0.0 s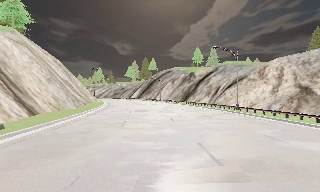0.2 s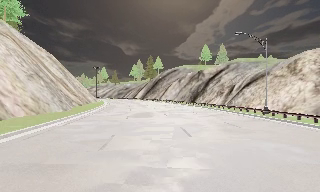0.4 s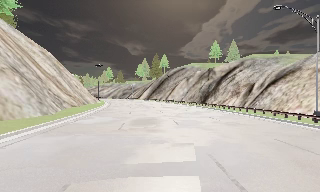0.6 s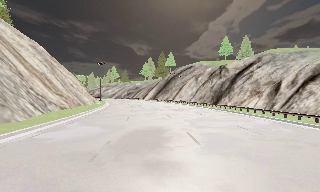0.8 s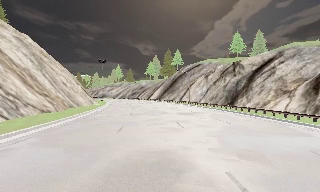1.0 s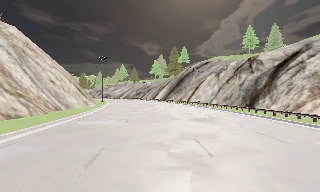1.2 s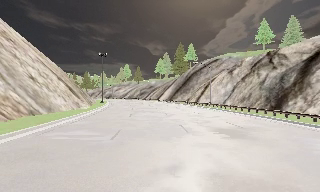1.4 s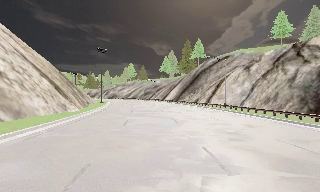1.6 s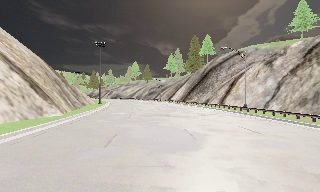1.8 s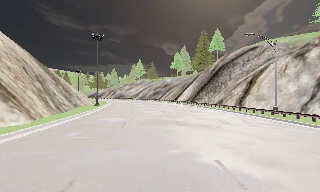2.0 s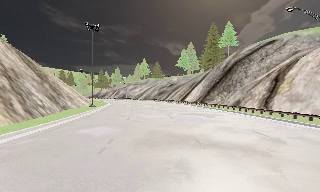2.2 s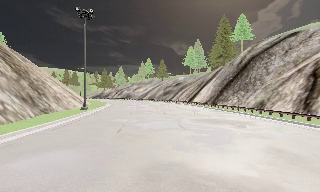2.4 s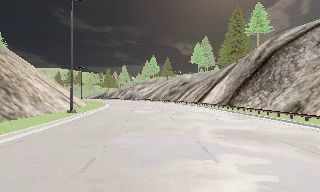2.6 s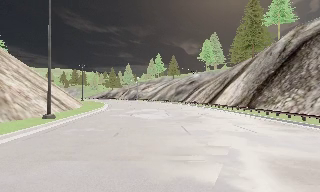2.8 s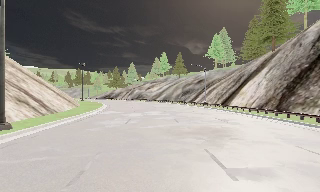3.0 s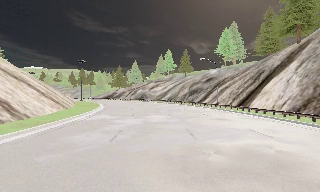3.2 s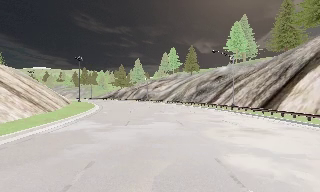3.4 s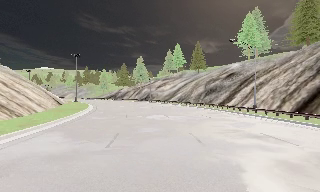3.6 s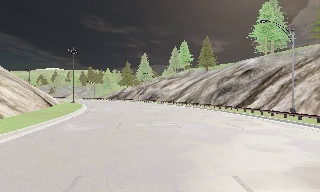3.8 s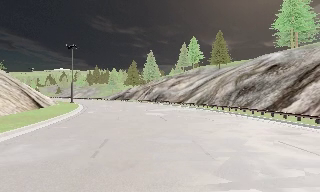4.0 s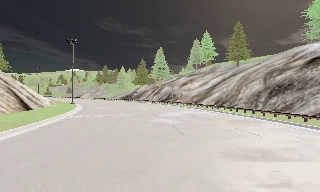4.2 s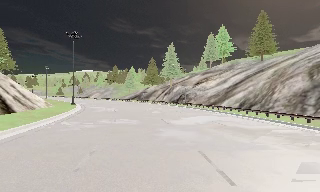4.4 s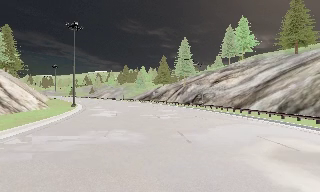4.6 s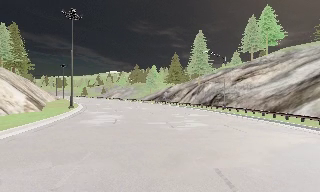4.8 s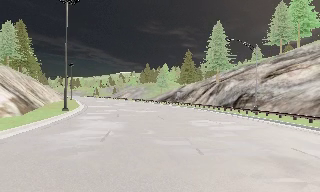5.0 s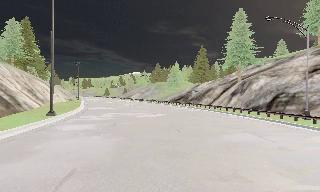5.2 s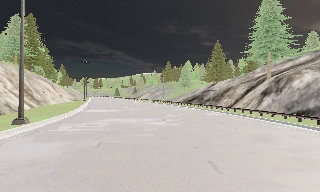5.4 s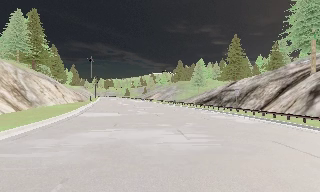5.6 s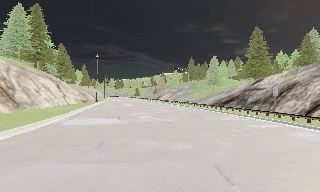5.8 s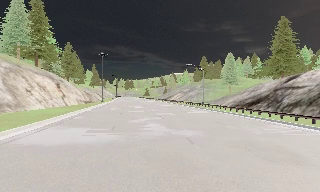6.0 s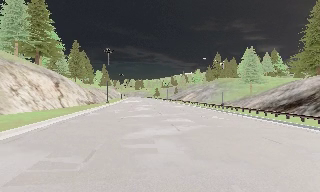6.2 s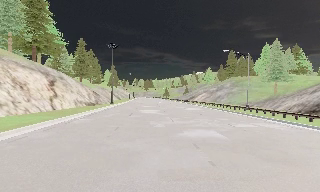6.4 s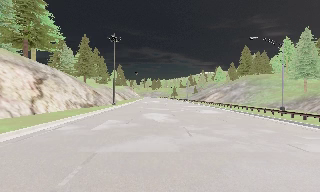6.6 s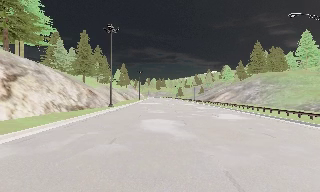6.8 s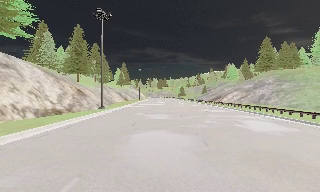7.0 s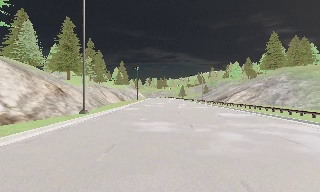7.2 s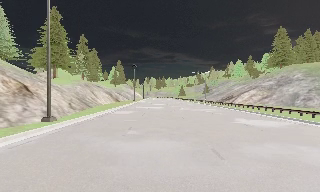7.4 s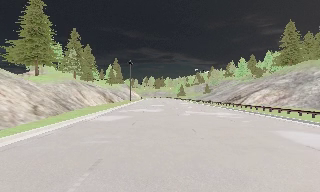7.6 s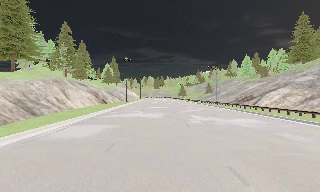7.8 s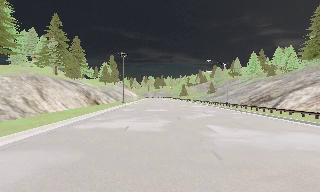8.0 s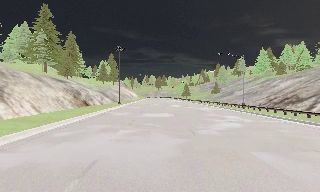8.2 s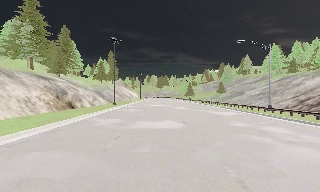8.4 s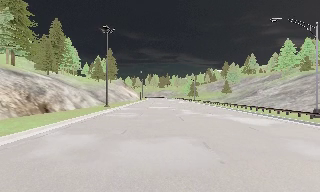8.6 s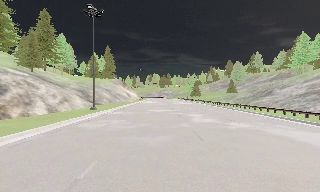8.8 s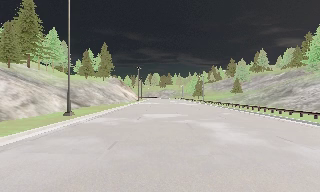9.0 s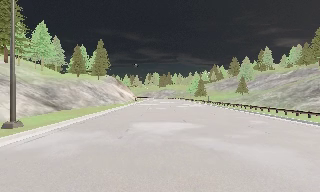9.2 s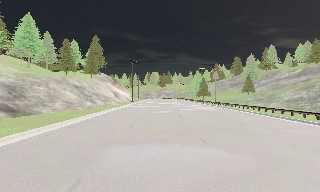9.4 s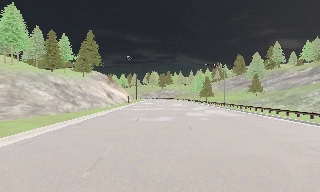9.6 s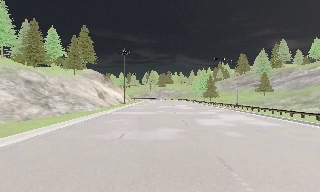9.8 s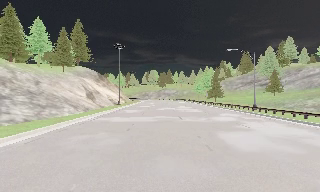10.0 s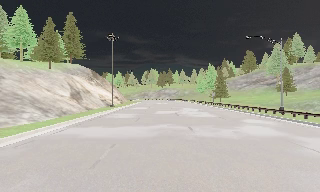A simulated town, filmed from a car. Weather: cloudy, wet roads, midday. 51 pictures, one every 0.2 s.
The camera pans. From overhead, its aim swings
counterclockwise.
The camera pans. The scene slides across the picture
to the right.
0.0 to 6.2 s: The camera swings to its left by about 80 degrees, and the scene slides to the right. It travels forward, about 130 m.
6.2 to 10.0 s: The camera travels forward, about 90 m, so what stands in front looms larger.
The film runs forward here.
